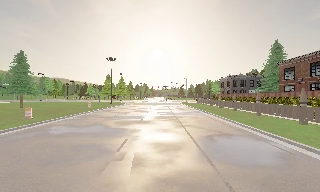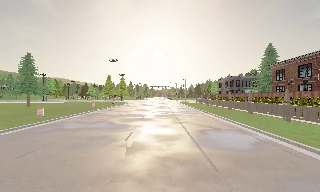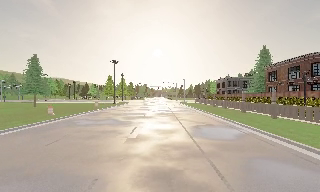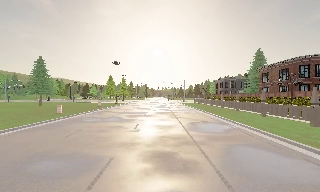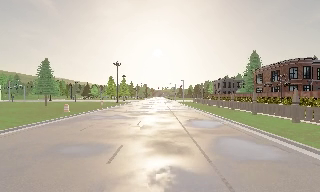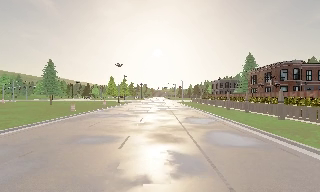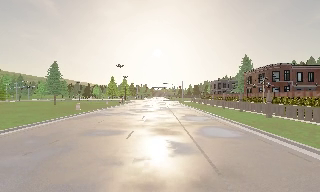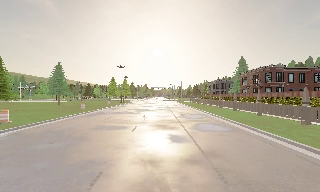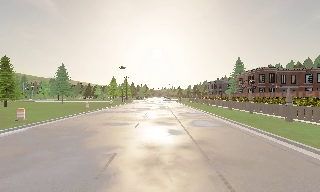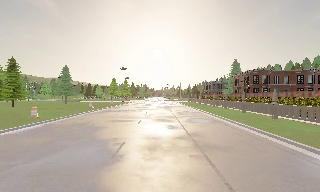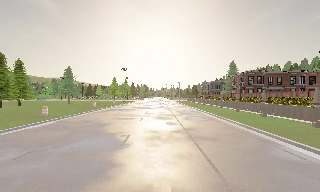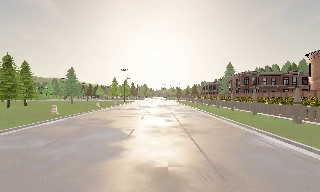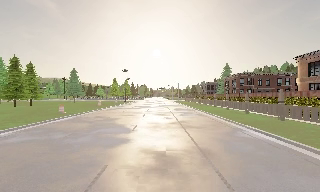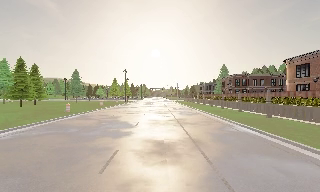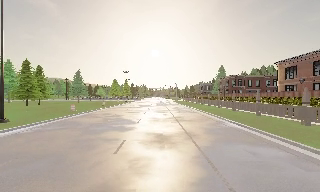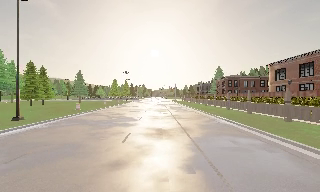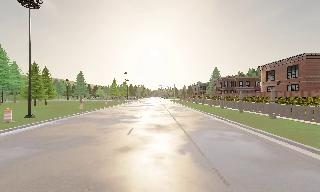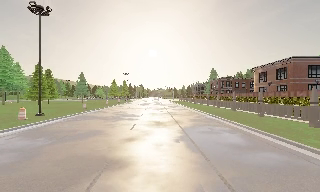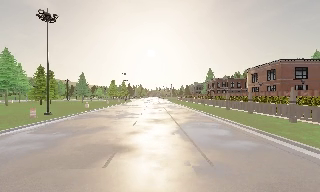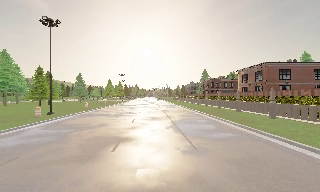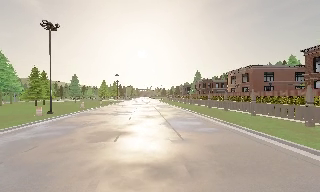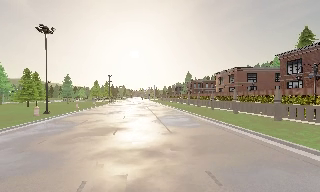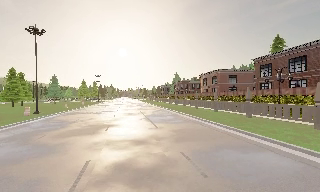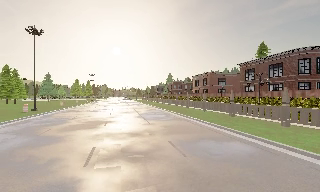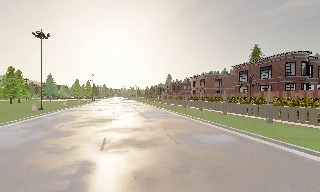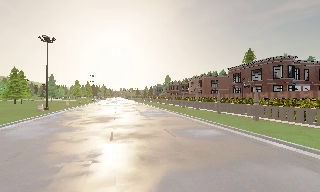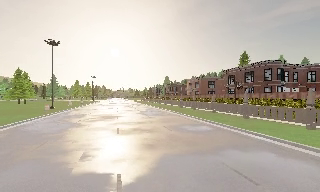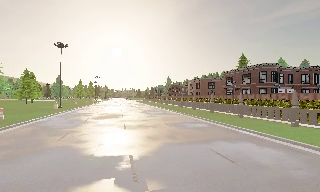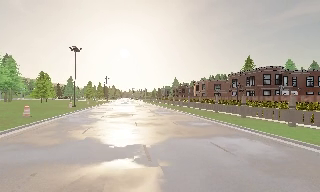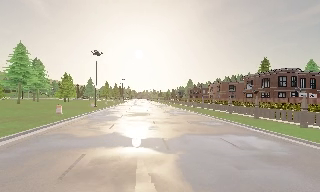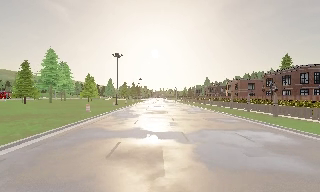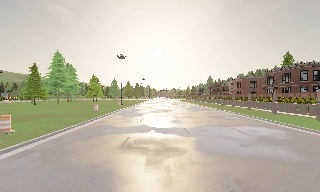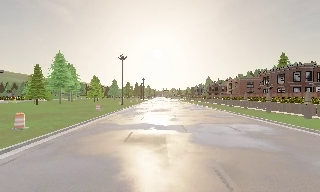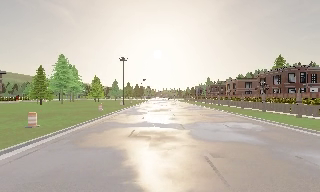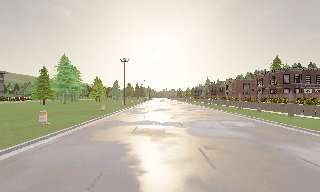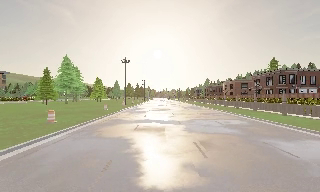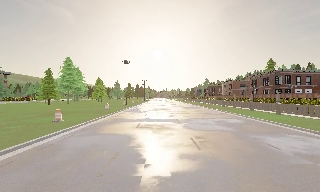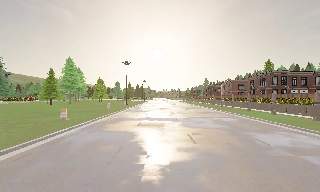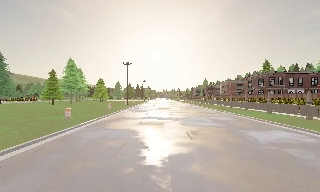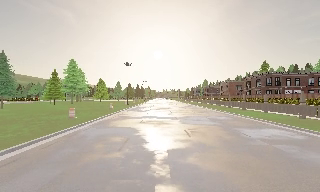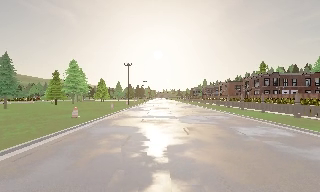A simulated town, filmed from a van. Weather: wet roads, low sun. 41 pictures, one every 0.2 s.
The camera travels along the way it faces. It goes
backward.
0.0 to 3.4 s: The camera travels backward, about 25 m, so what stands in front gets smaller.
3.4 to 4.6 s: The camera swings to its right by about 15 degrees, and the scene slides to the left. It travels backward, about 9 m, so what stands in front gets smaller.
4.6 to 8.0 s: The camera pans to its left, which is counterclockwise from overhead, by about 15 degrees. It travels backward, about 19 m, so what stands in front gets smaller. It loses speed.
The film runs backward here.
